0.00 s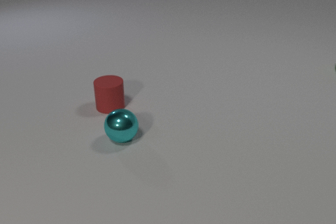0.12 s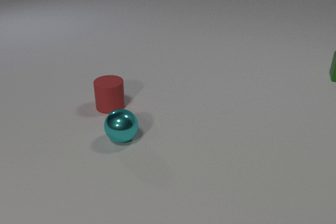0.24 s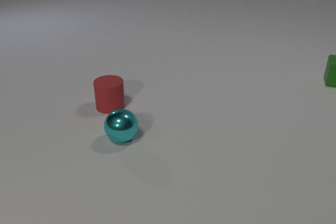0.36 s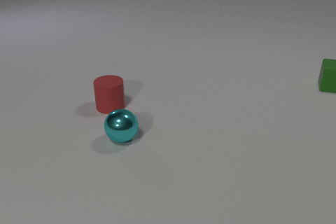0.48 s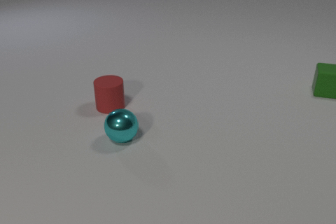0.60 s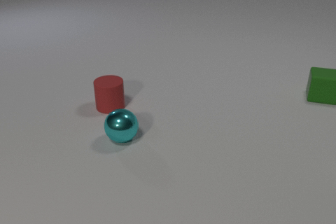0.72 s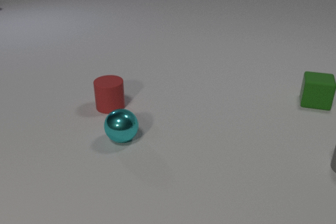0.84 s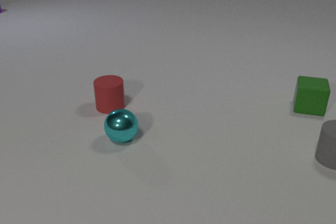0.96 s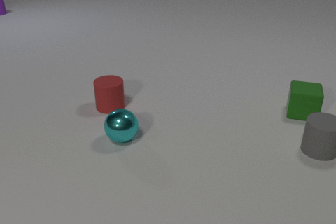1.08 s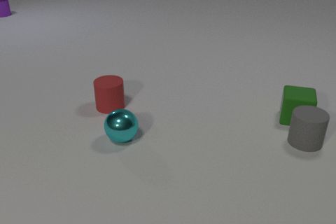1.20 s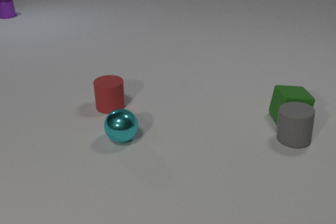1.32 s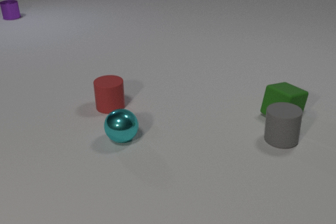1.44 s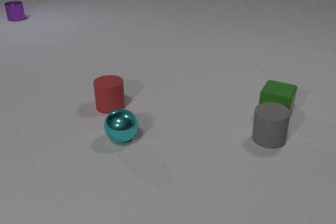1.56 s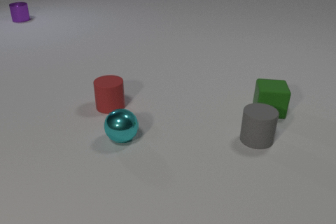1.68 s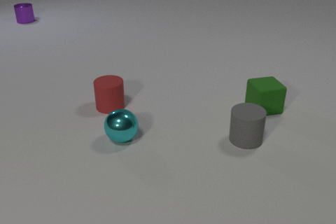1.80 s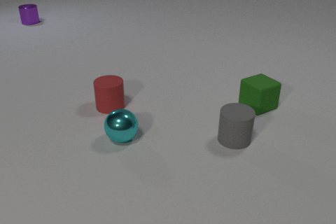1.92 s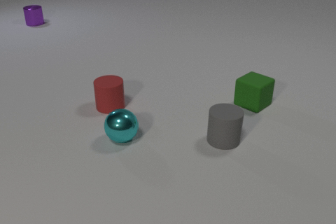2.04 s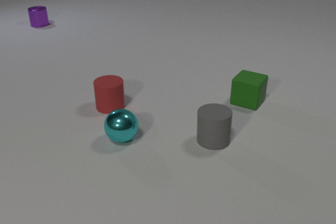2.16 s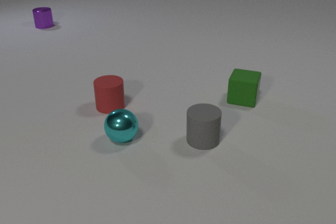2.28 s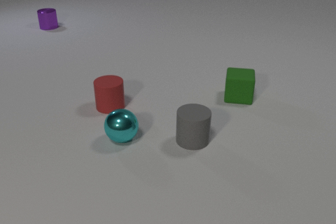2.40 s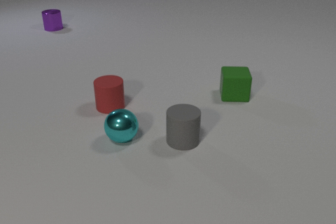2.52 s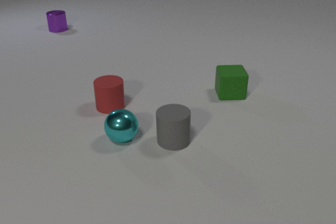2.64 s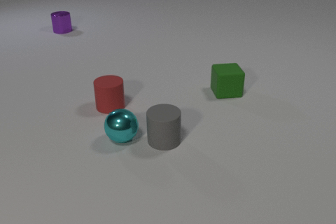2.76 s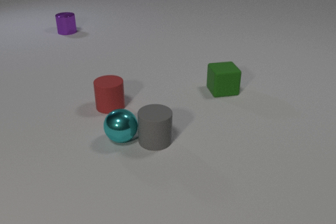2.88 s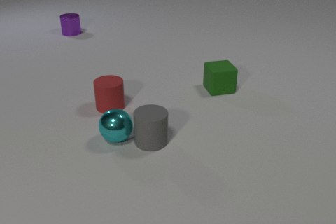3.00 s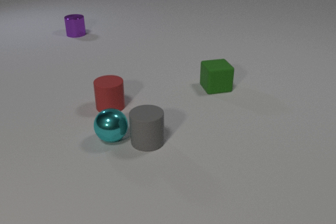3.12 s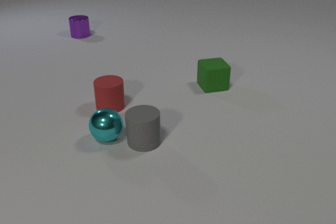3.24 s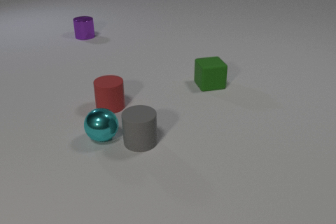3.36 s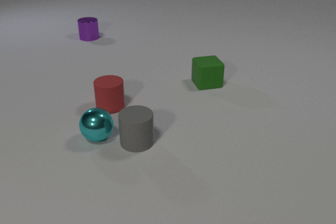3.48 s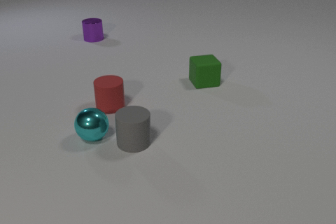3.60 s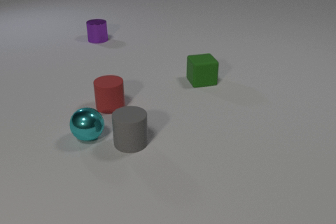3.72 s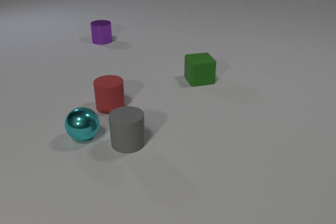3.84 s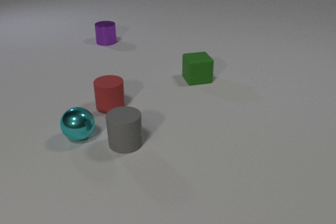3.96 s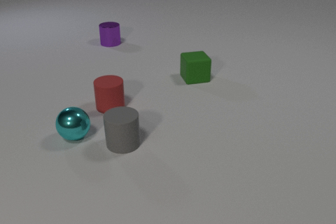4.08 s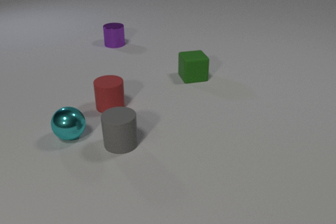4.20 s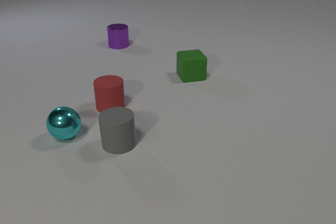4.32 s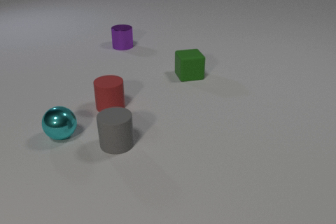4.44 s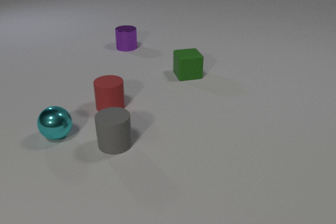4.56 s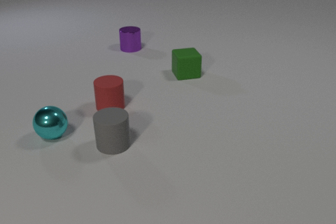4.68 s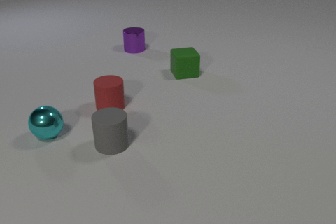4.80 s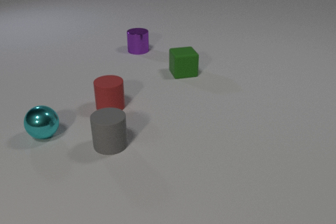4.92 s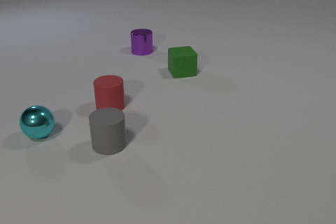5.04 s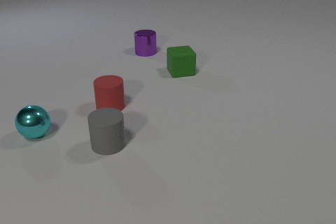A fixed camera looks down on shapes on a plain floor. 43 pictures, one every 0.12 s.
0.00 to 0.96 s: The green rubber cube slides toward the camera. The gray rubber cylinder comes in at the right edge, slides to the left and away from the camera. The purple metal cylinder comes in at the left edge, slides toward the camera and to the right.
0.96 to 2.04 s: The green rubber cube slides to the left, spins so that its near face slides to the right, counterclockwise seen from above. The gray rubber cylinder slides to the left. The purple metal cylinder slides toward the camera and to the right. The green rubber cube and the gray rubber cylinder collide.
2.04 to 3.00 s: The green rubber cube slides to the left and away from the camera, spins counterclockwise seen from above by about 45 degrees, its near face sliding to the right. The gray rubber cylinder slides to the left. The cyan metal sphere rolls to the left. The purple metal cylinder slides toward the camera and to the right. The gray rubber cylinder and the cyan metal sphere collide.
3.00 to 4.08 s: The green rubber cube slides to the left and away from the camera. The gray rubber cylinder slides to the left. The cyan metal sphere rolls to the left. The purple metal cylinder slides toward the camera and to the right.
4.08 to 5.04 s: The green rubber cube slides away from the camera and to the left. The gray rubber cylinder slides to the left. The cyan metal sphere rolls to the left. The purple metal cylinder slides to the right and toward the camera.
What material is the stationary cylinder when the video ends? rubber.
How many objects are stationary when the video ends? 1.
How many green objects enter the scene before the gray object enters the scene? 0.
